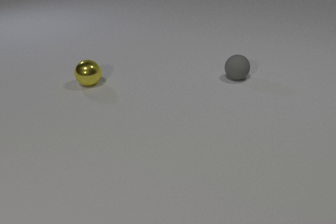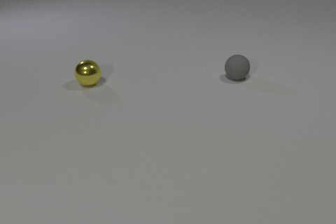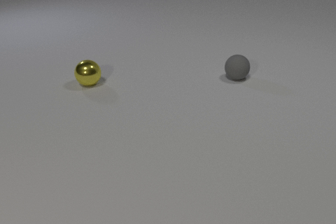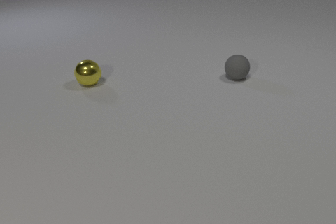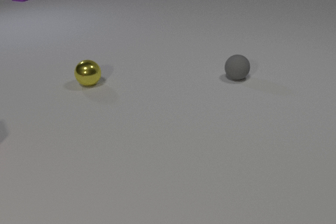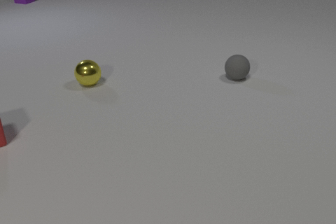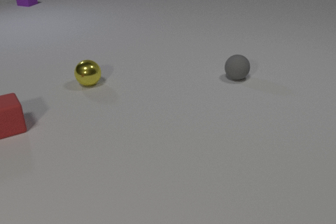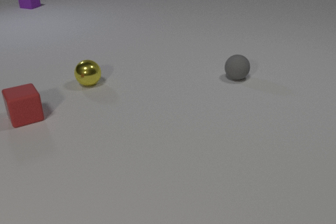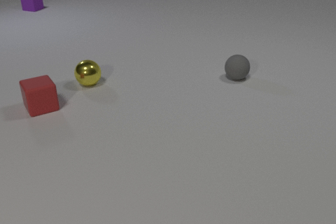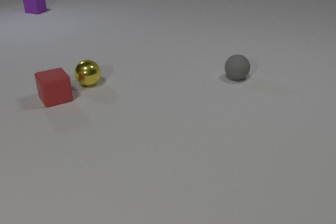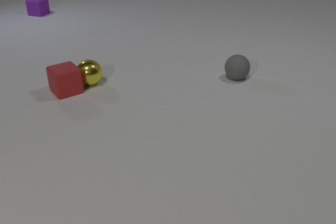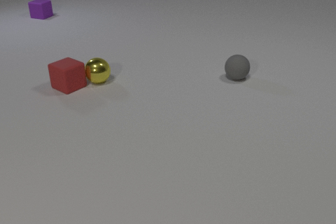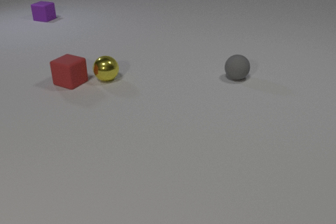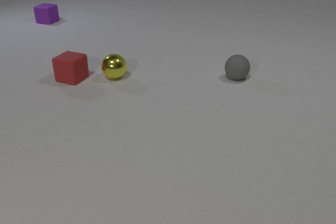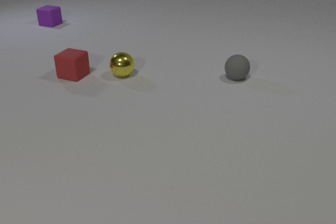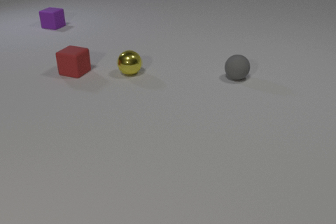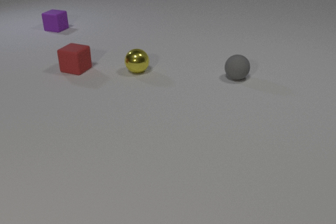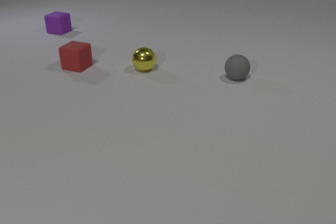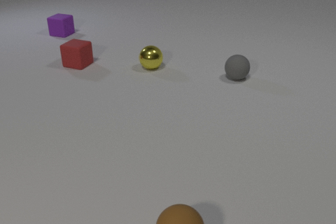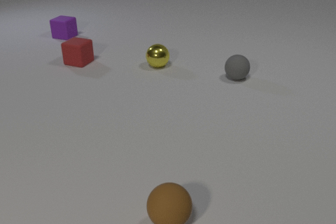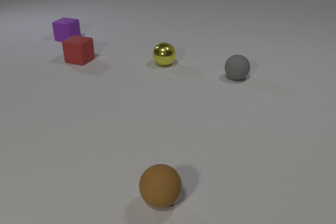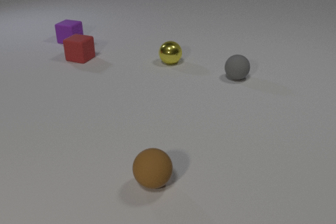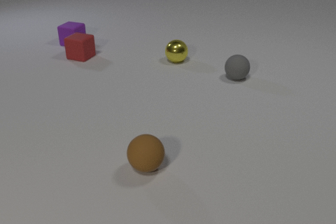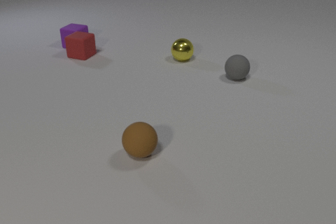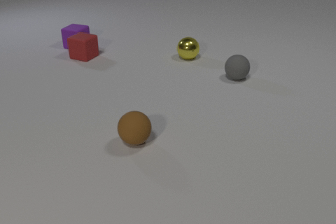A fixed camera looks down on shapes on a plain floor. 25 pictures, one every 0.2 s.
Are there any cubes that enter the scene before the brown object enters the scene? yes.
How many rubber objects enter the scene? 3.
What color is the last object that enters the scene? brown.
0.0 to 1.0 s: The red rubber cube comes in at the left edge. The purple rubber cube comes in at the top edge, slides toward the camera.
1.0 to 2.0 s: The red rubber cube slides to the right and away from the camera. The purple rubber cube slides toward the camera. The red rubber cube and the yellow metal sphere collide.
2.0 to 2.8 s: The red rubber cube slides away from the camera, spins counterclockwise seen from above by about 30 degrees, its near face sliding to the right. The yellow metal sphere rolls to the right and away from the camera. The purple rubber cube slides toward the camera.
2.8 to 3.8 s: The red rubber cube slides away from the camera. The yellow metal sphere rolls to the right and away from the camera. The purple rubber cube slides toward the camera. The brown rubber sphere comes in at the bottom edge, rolls away from the camera.
3.8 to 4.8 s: The red rubber cube slides away from the camera. The yellow metal sphere rolls to the right and away from the camera. The purple rubber cube slides toward the camera. The brown rubber sphere rolls away from the camera. The red rubber cube and the purple rubber cube collide.
